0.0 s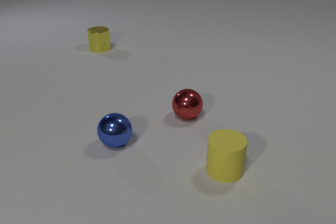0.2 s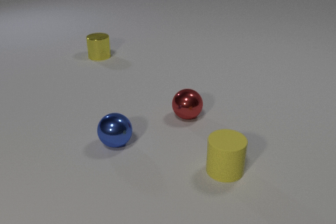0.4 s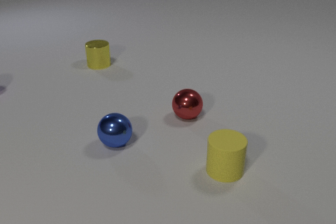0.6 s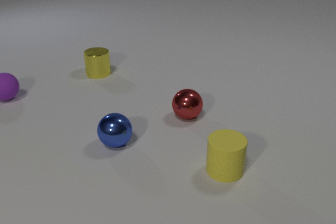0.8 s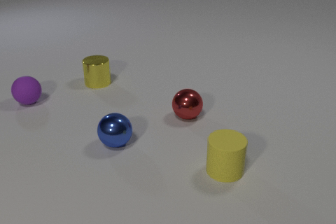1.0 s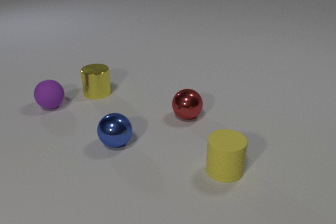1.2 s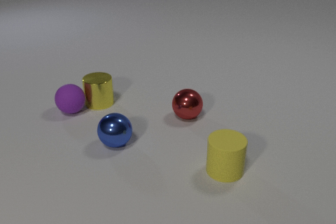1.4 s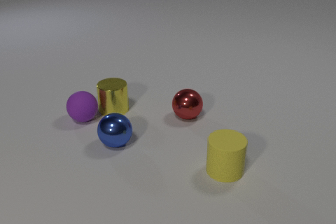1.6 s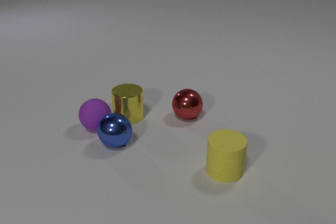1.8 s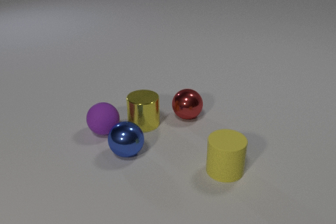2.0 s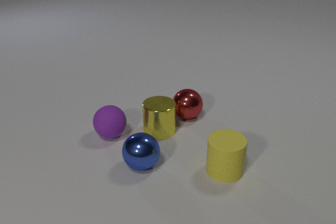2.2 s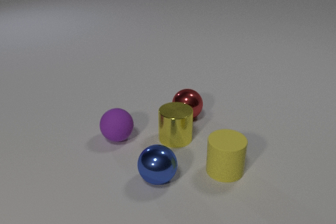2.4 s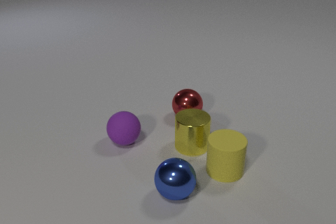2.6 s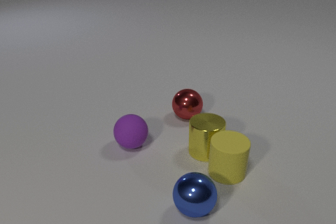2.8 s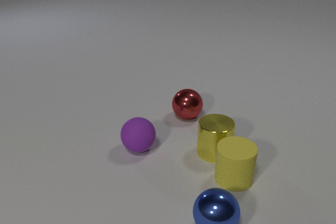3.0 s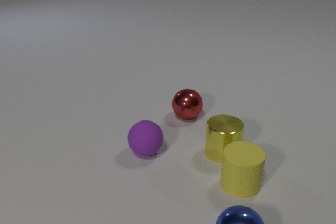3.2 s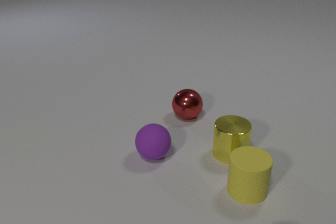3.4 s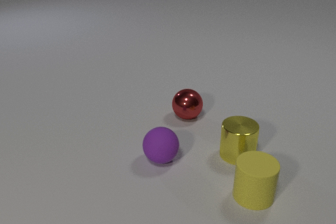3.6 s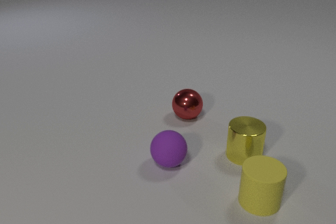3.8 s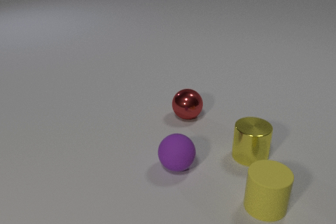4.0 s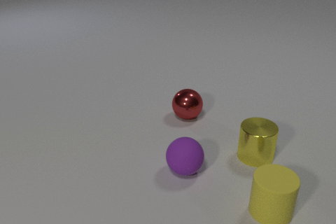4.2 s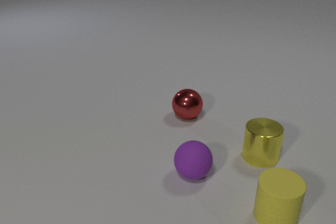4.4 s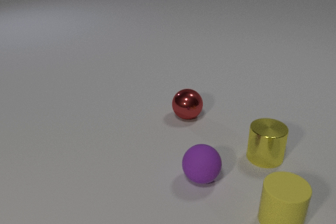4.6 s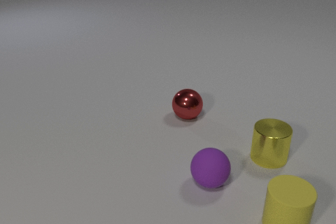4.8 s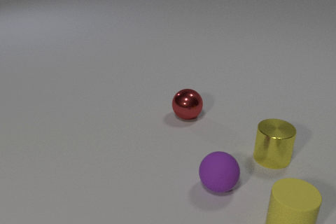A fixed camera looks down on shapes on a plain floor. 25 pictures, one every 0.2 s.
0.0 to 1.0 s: The purple rubber sphere comes in at the left edge, rolls to the right and toward the camera. The yellow metal cylinder slides toward the camera.
1.0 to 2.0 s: The purple rubber sphere rolls toward the camera and to the right. The yellow metal cylinder slides toward the camera and to the right. The blue metal sphere rolls toward the camera and to the right. The purple rubber sphere and the yellow metal cylinder collide. The purple rubber sphere and the blue metal sphere collide.
2.0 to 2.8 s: The purple rubber sphere rolls to the right and toward the camera. The yellow metal cylinder slides to the right and toward the camera. The blue metal sphere rolls toward the camera and to the right. The yellow rubber cylinder slides toward the camera and to the right. The yellow metal cylinder and the yellow rubber cylinder collide.
2.8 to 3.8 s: The purple rubber sphere rolls to the right and toward the camera. The yellow metal cylinder slides to the right. The blue metal sphere rolls to the right and toward the camera, leaves at the bottom edge. The yellow rubber cylinder slides toward the camera and to the right.
3.8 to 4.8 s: The purple rubber sphere rolls to the right and toward the camera. The yellow metal cylinder slides to the right. The yellow rubber cylinder slides to the right and toward the camera.
How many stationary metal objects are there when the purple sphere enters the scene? 2.
What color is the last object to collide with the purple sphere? blue.
How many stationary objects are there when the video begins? 3.
